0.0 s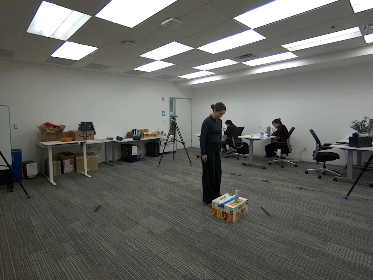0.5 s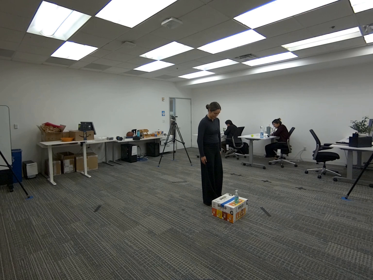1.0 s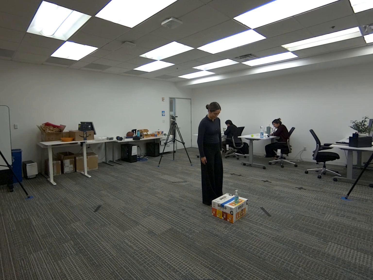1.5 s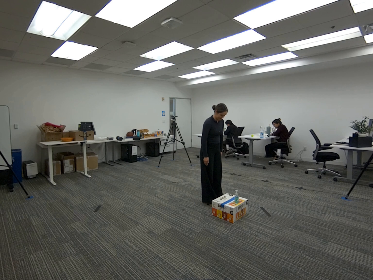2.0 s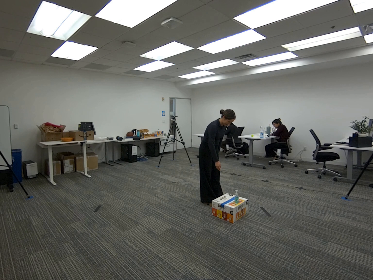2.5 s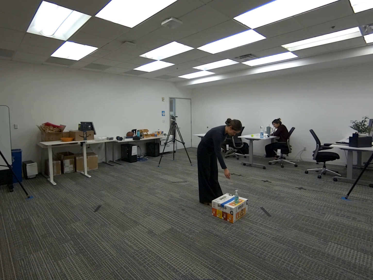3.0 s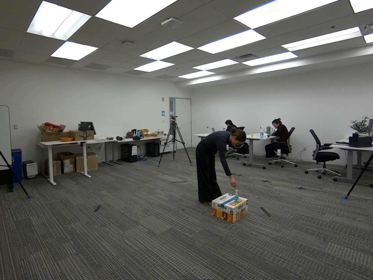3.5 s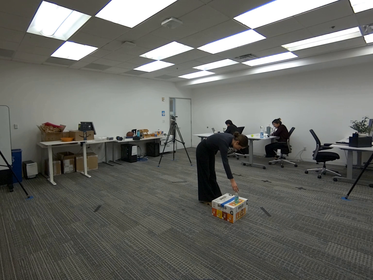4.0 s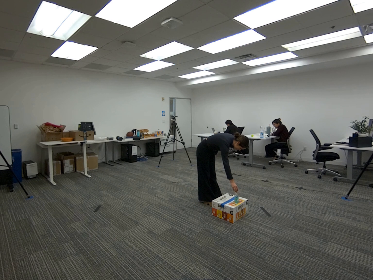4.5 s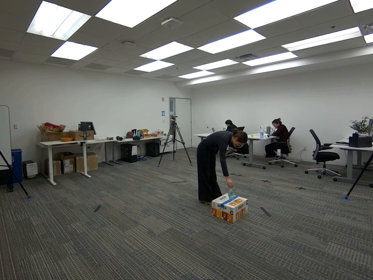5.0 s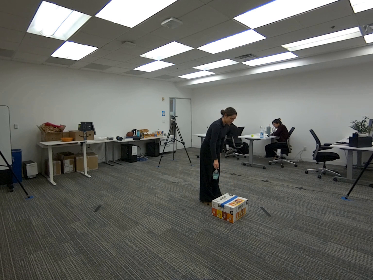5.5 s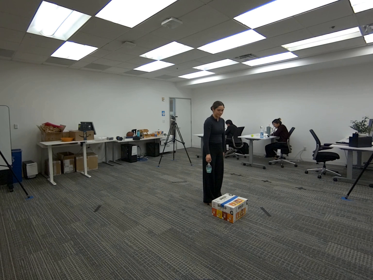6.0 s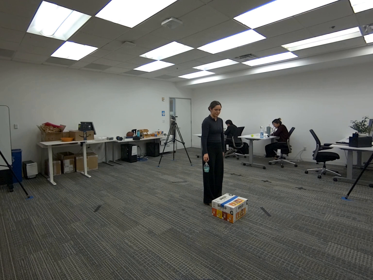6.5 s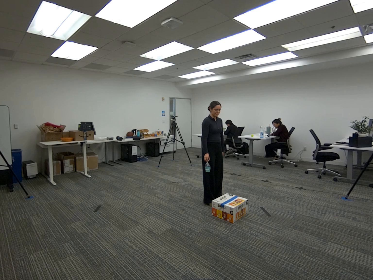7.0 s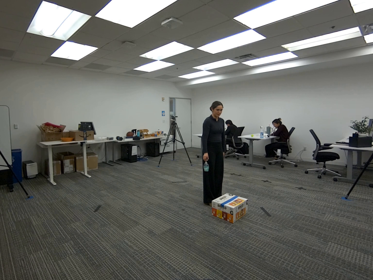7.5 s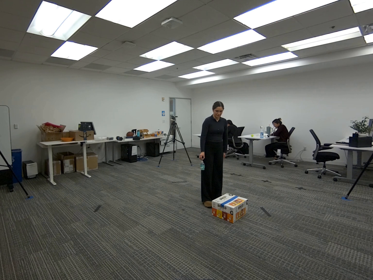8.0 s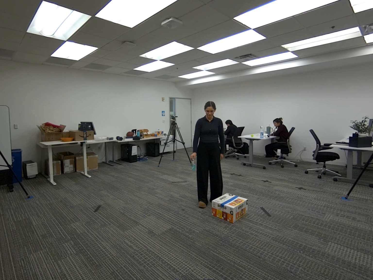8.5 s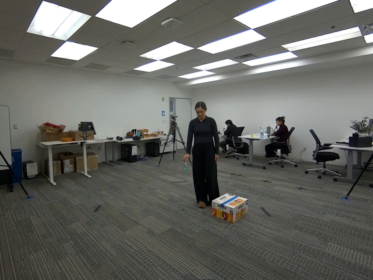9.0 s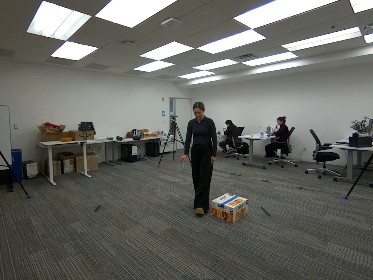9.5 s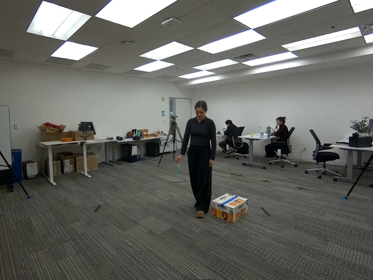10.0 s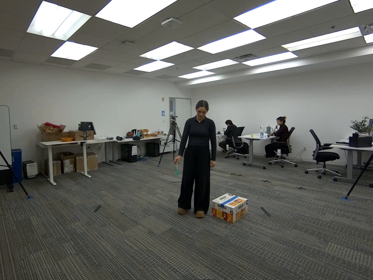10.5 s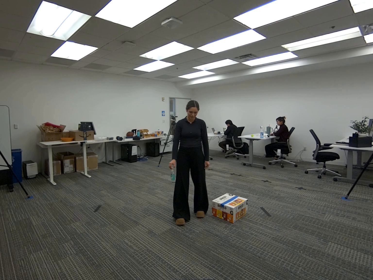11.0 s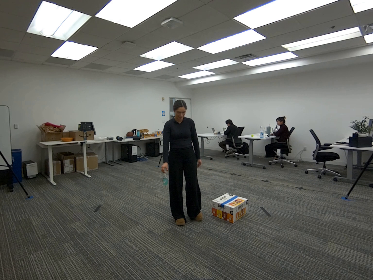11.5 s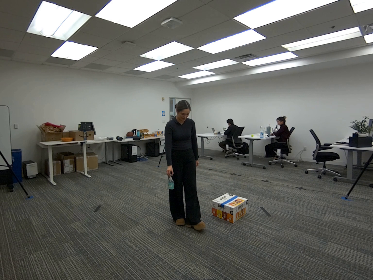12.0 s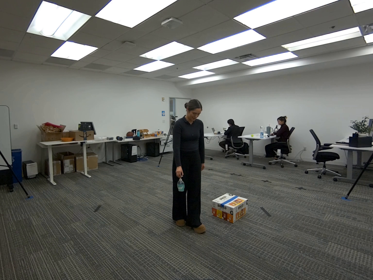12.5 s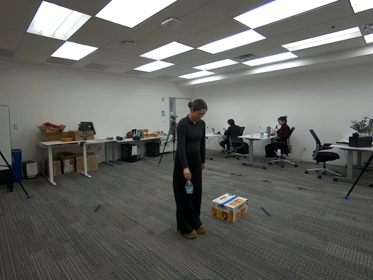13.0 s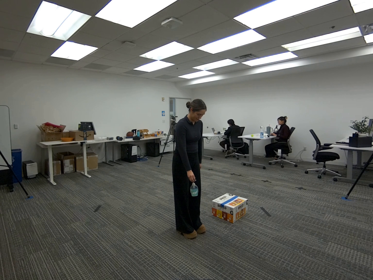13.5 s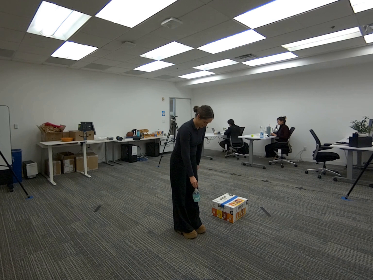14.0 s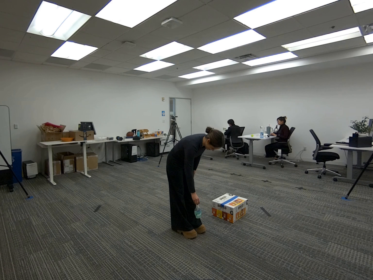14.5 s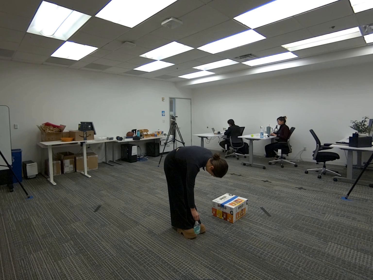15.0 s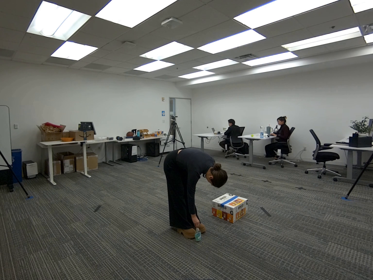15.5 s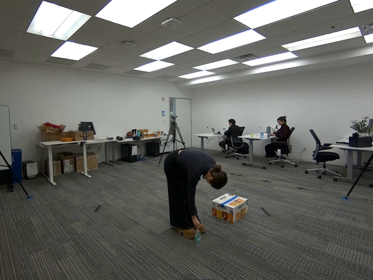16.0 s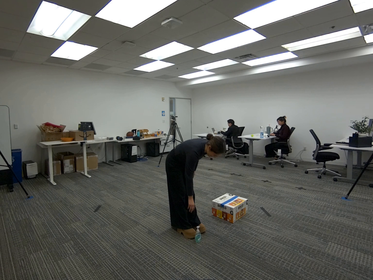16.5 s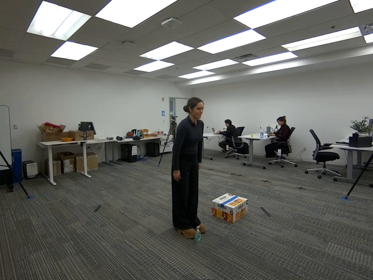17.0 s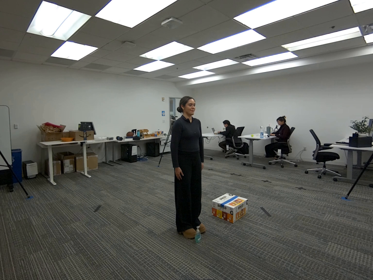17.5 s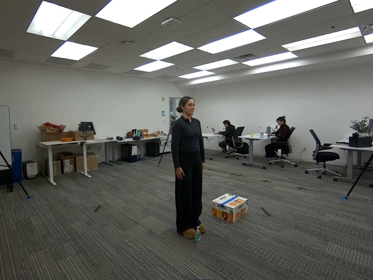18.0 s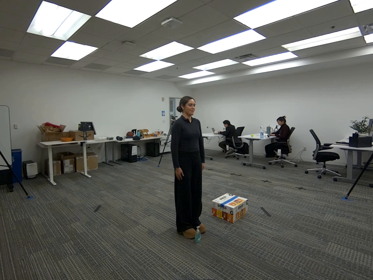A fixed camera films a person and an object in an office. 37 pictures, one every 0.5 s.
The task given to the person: Walk to the hand soap on the snack box, pick up the soap with your right hand and place it on the ground.
